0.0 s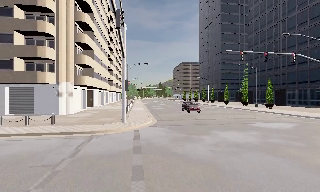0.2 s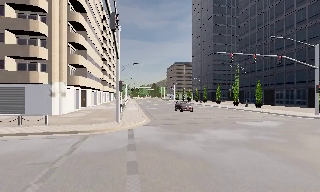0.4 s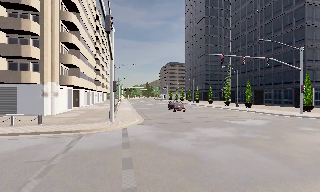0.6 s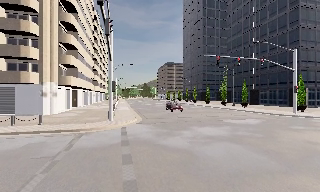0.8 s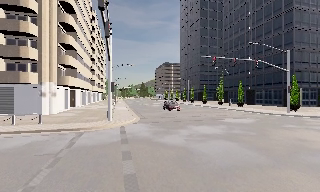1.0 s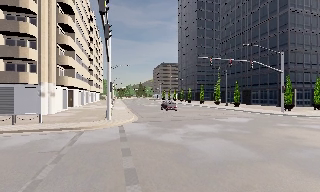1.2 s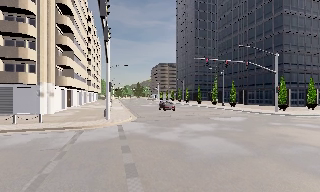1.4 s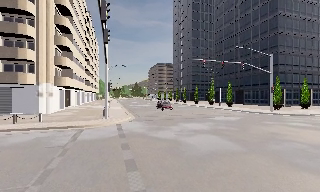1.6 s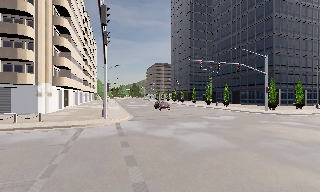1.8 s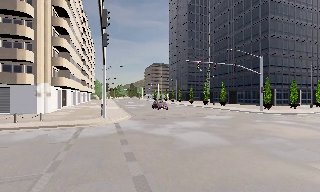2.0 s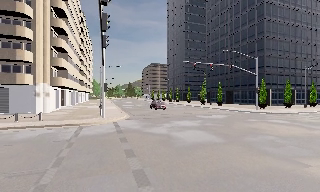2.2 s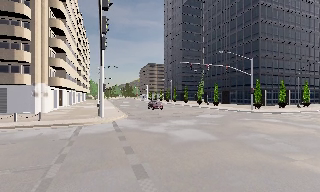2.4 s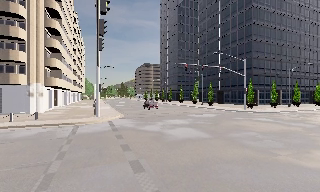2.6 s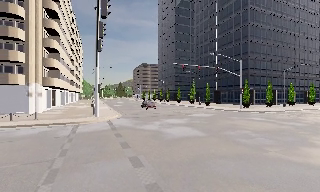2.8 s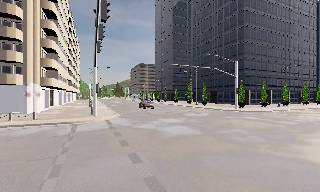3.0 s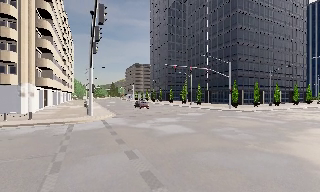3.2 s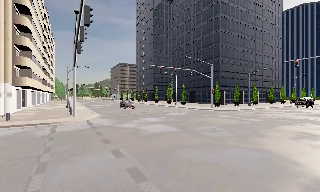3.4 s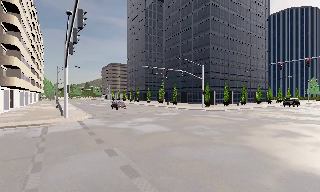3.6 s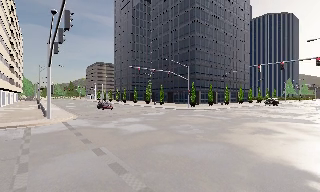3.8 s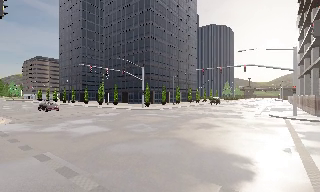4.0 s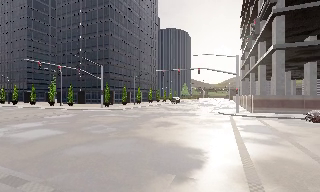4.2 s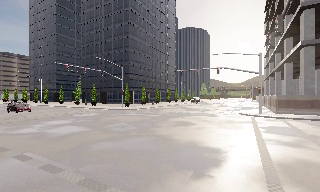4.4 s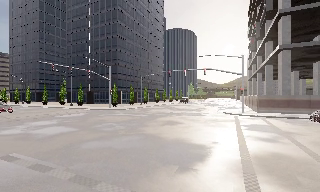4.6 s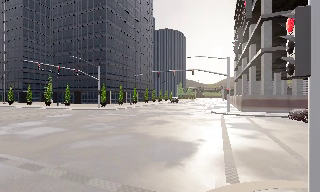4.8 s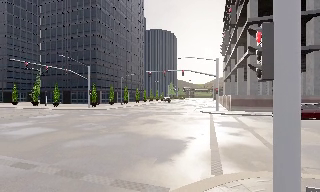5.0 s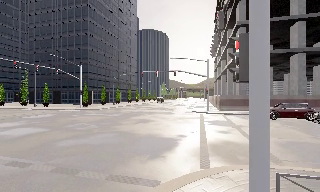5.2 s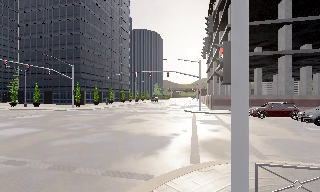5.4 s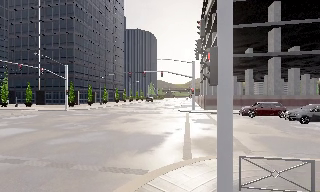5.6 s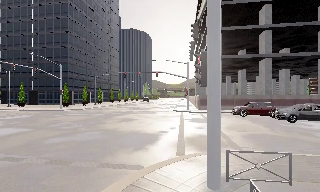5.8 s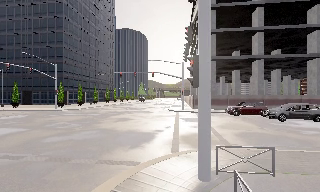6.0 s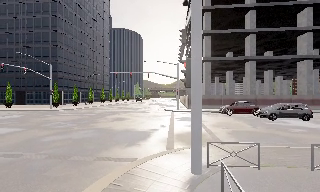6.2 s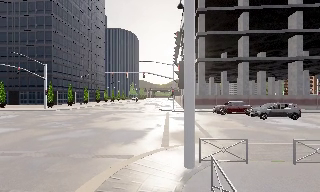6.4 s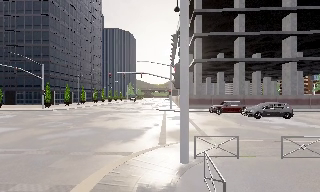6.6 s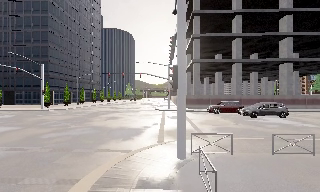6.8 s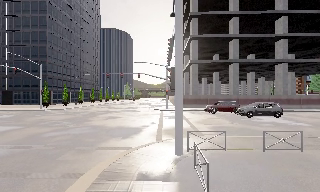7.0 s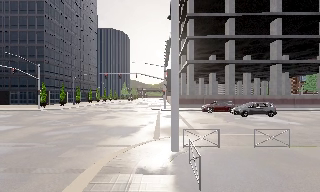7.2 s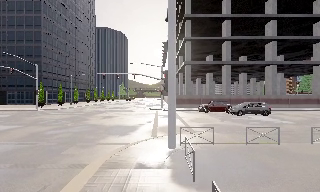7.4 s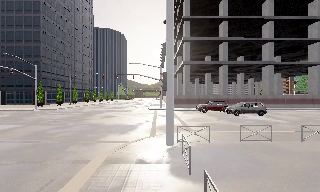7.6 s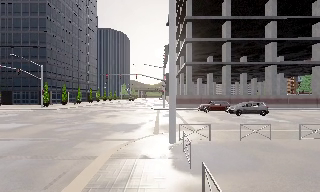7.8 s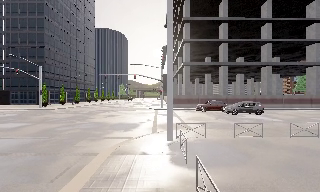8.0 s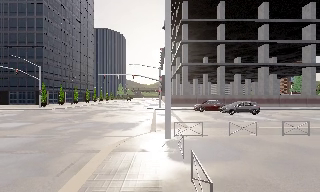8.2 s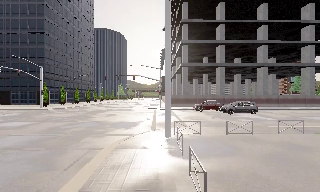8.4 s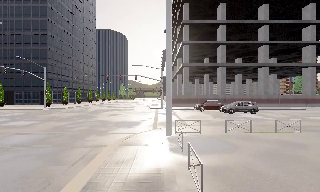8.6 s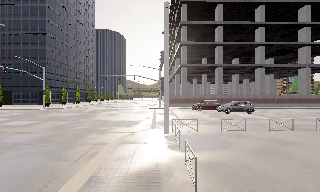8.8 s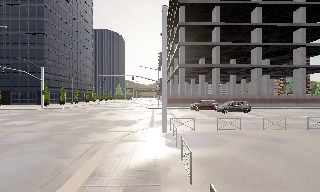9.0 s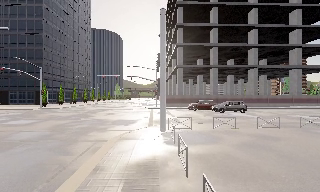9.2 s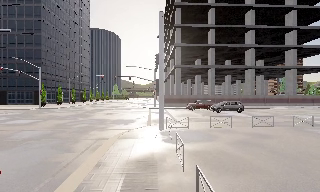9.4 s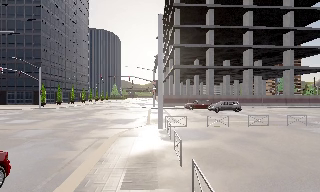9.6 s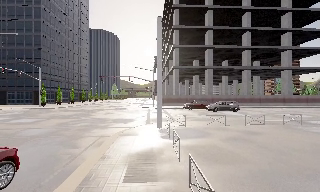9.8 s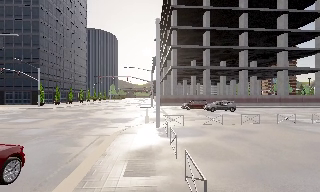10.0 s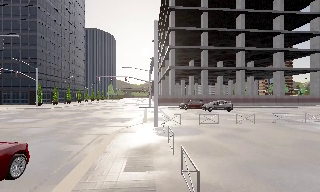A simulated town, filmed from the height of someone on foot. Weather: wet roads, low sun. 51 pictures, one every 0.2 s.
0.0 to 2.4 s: The camera pans to its right, which is clockwise from overhead, by about 15 degrees. It travels backward, about 4.5 m, so what stands in front gets smaller.
2.4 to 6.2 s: The scene slides to the left, as the camera pans about 65 degrees to its right. It travels backward, about 7 m.
6.2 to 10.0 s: The camera travels backward, about 7 m, so what stands in front gets smaller.
The film runs backward here.
